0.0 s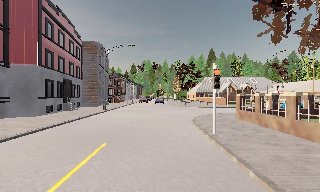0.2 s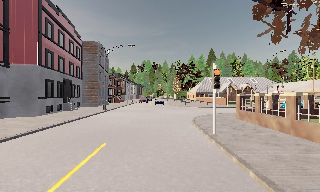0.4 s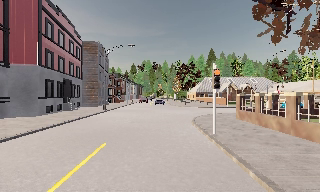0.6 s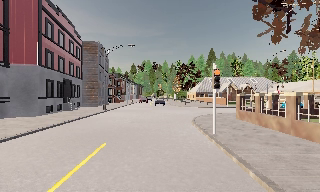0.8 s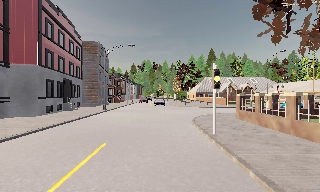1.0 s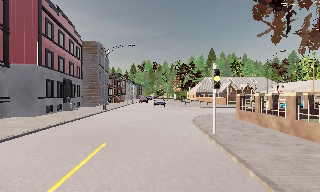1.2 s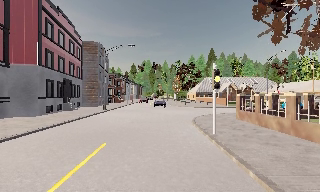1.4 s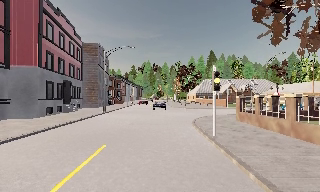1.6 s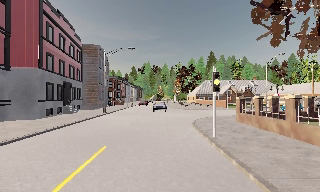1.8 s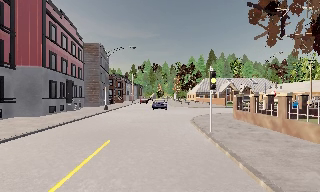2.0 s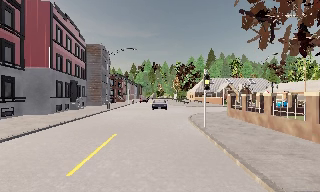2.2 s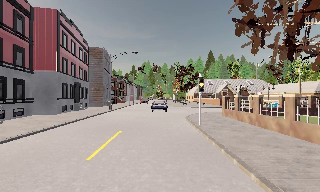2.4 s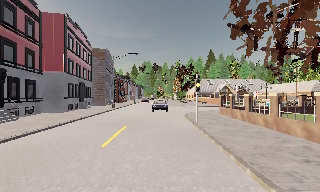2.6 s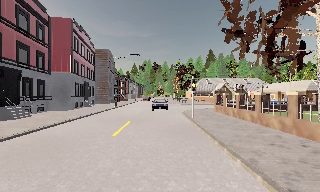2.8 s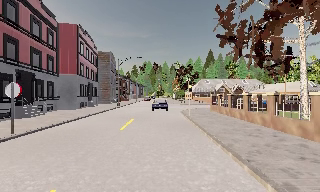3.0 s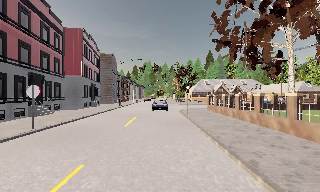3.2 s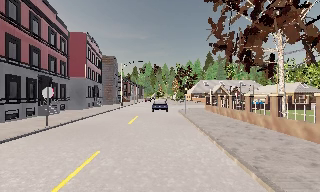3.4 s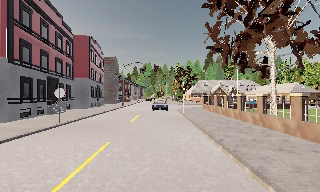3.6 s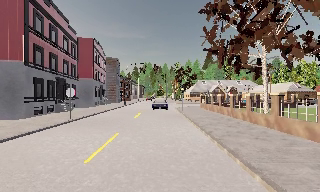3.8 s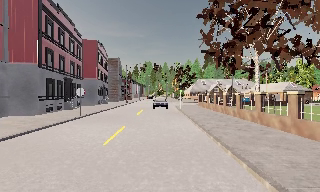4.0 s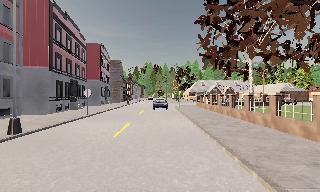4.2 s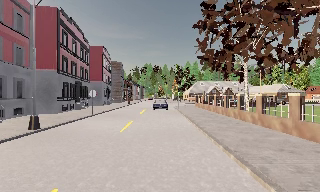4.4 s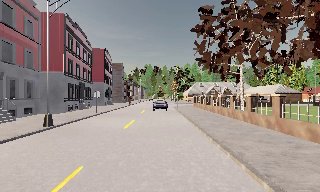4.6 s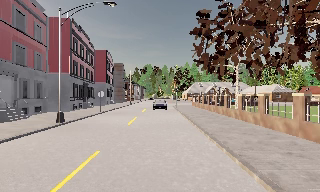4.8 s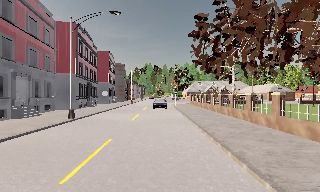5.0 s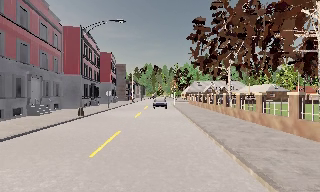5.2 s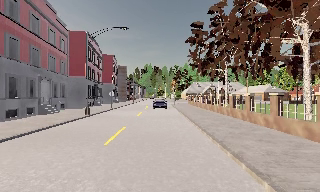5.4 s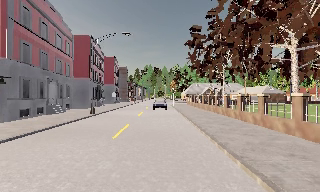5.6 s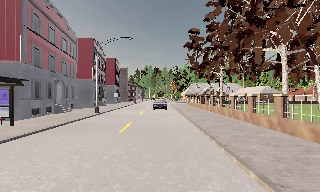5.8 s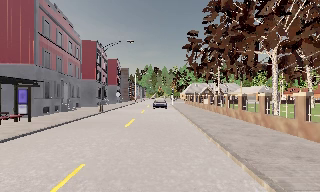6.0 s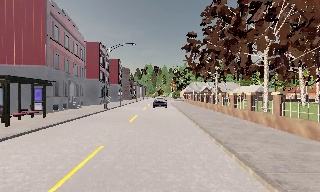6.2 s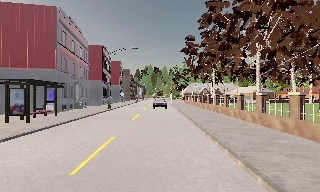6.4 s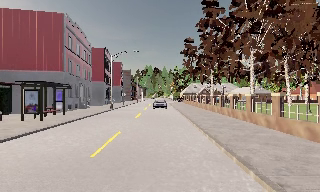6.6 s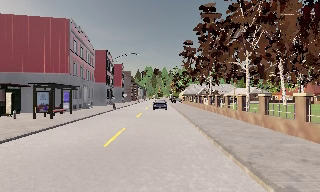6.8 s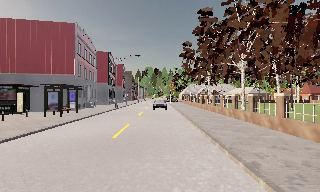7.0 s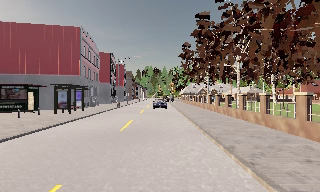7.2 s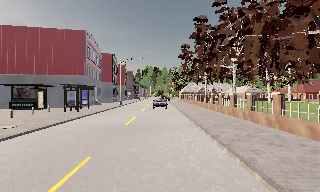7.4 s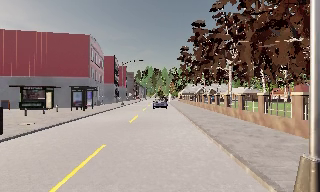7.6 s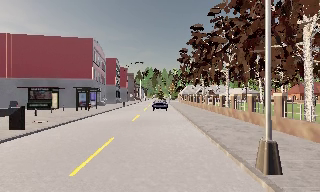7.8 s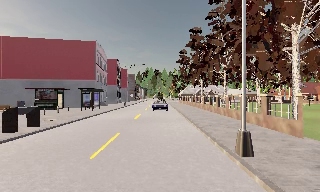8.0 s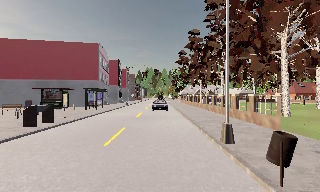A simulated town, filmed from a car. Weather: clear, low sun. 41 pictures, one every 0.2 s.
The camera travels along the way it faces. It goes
backward.
0.0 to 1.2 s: The camera keeps its place and its aim.
1.2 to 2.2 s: The camera travels backward, about 2.5 m, so what stands in front gets smaller. It gains speed.
2.2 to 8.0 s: The camera travels backward, about 35 m, so what stands in front gets smaller.
The film runs backward here.
